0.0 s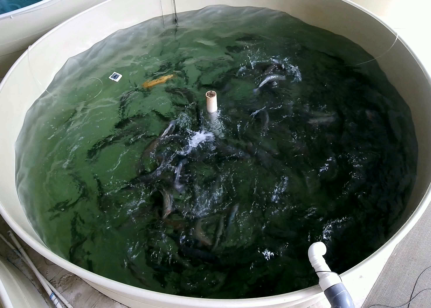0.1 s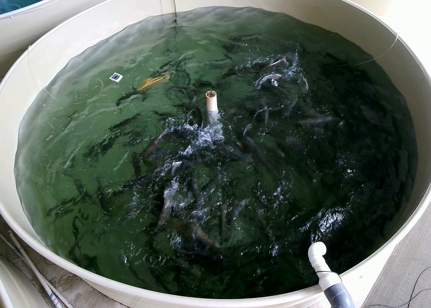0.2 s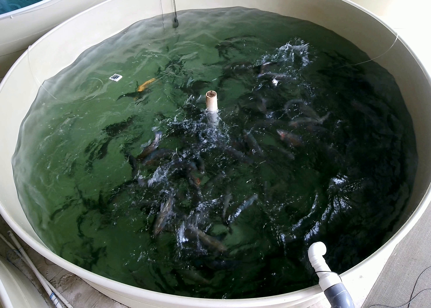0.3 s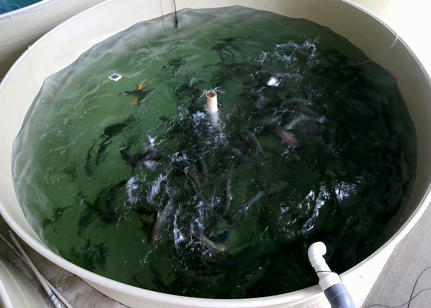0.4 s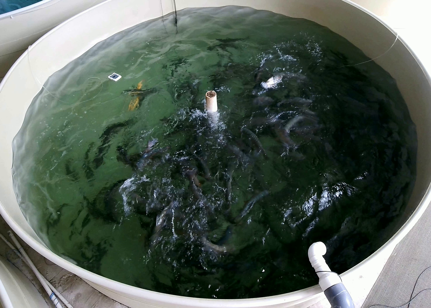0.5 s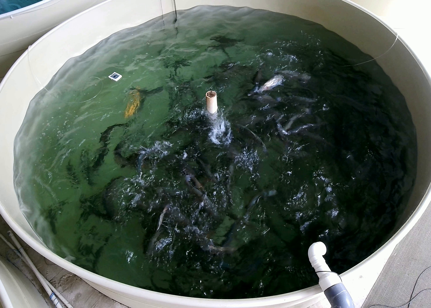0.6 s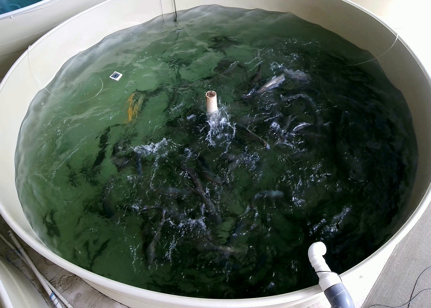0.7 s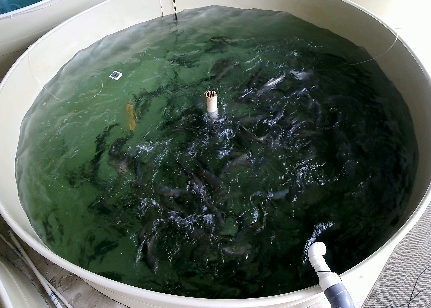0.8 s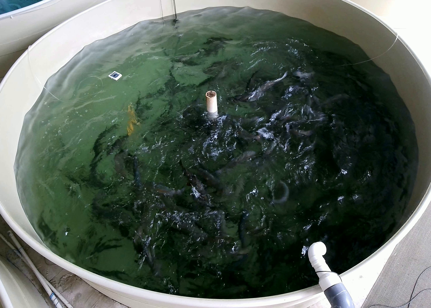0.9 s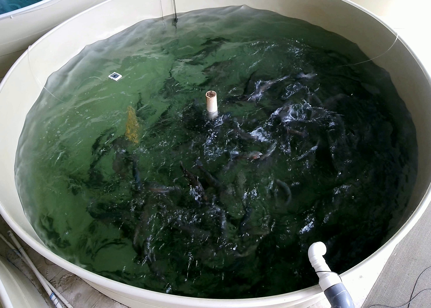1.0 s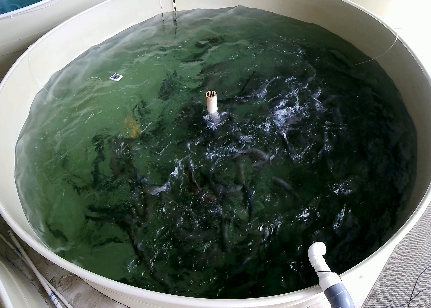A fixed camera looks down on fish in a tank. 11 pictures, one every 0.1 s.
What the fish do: Strong feeding.
